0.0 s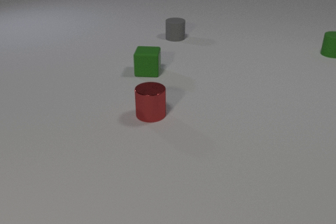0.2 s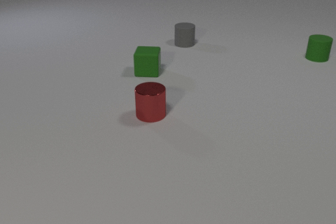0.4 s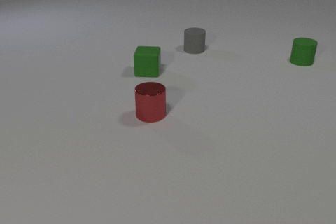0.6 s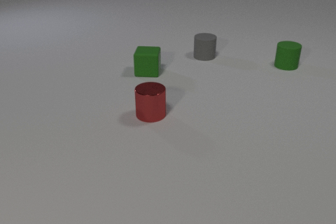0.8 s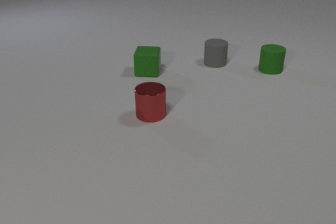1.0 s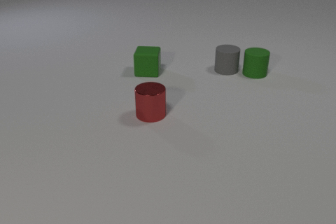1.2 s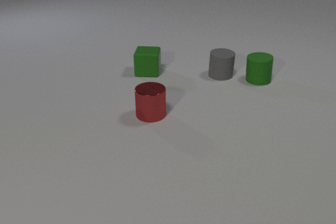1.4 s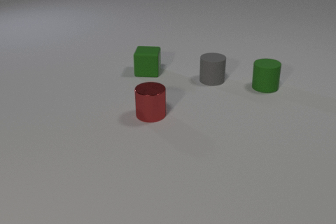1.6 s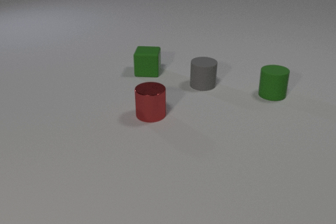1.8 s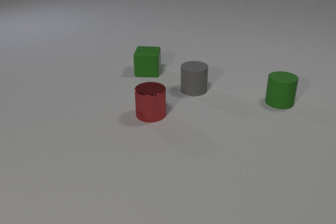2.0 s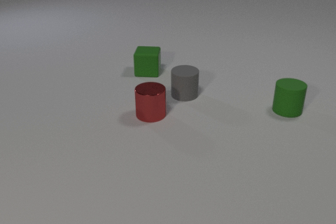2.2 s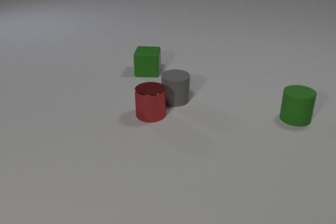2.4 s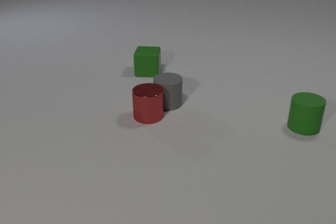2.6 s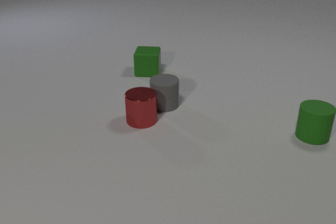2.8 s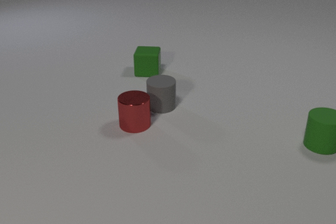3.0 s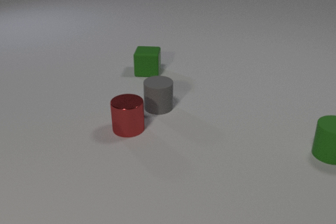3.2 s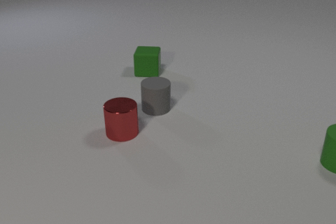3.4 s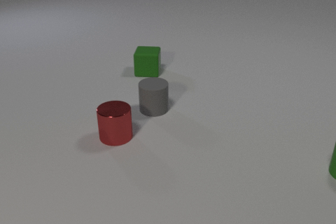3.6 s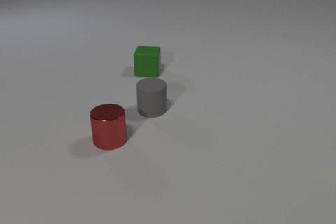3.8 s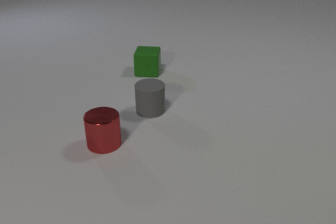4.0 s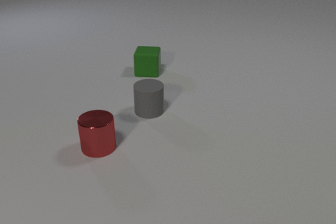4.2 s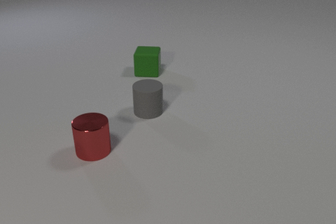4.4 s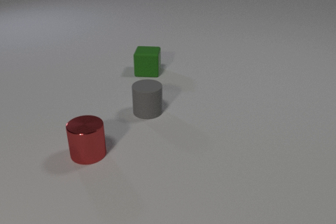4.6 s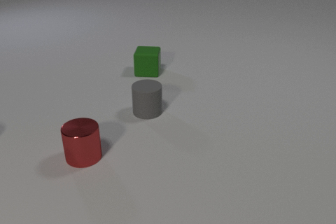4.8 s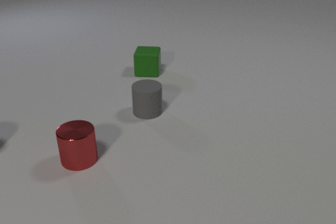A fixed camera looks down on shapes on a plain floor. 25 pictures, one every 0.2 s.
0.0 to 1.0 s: The green rubber cylinder slides toward the camera and to the left. The gray rubber cylinder slides toward the camera and to the right.
1.0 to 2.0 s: The green rubber cylinder slides toward the camera and to the right. The gray rubber cylinder slides toward the camera and to the left. The green rubber cylinder and the gray rubber cylinder collide.
2.0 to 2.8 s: The green rubber cylinder slides toward the camera and to the right. The gray rubber cylinder slides toward the camera and to the left. The red metal cylinder slides toward the camera and to the left. The gray rubber cylinder and the red metal cylinder collide.
2.8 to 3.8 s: The green rubber cylinder slides toward the camera and to the right, leaves at the right edge. The gray rubber cylinder slides to the left and toward the camera. The red metal cylinder slides toward the camera and to the left.
3.8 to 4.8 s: The red metal cylinder slides to the left and toward the camera.
Are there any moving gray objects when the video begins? yes.
How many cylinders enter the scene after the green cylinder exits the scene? 1.
What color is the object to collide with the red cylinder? gray.
